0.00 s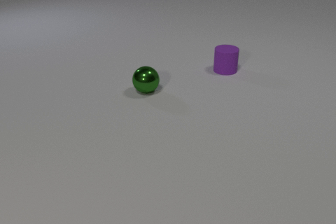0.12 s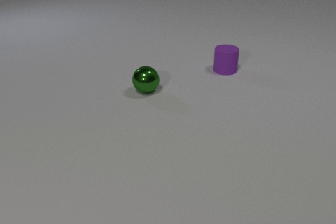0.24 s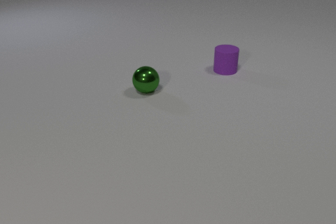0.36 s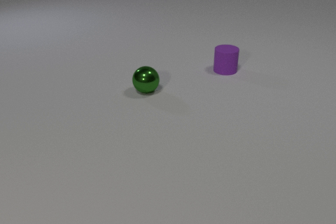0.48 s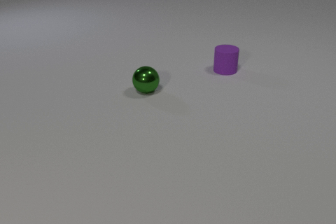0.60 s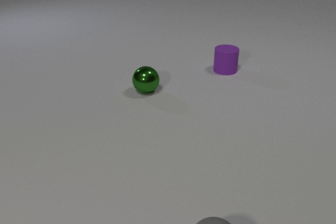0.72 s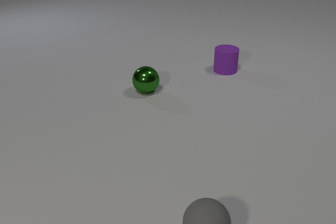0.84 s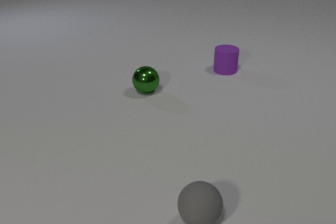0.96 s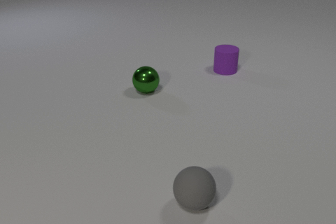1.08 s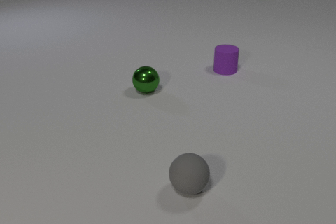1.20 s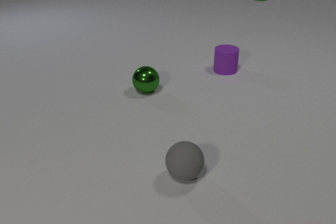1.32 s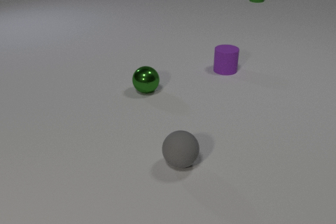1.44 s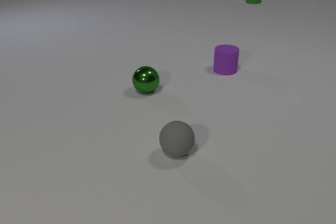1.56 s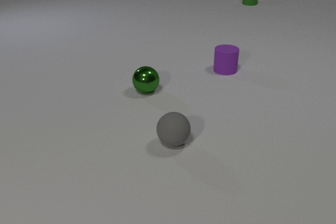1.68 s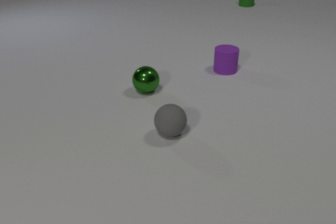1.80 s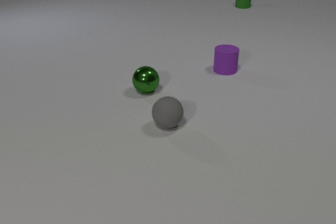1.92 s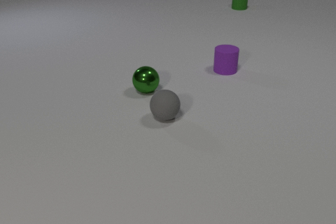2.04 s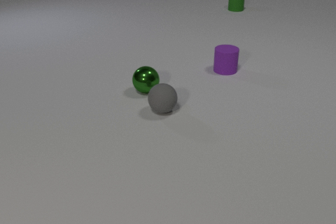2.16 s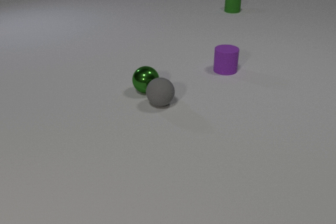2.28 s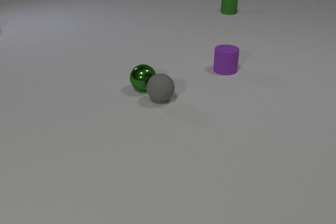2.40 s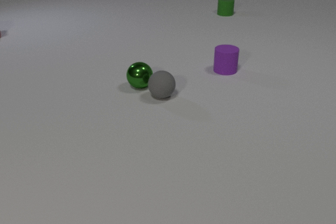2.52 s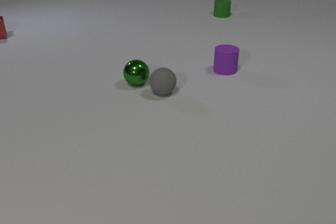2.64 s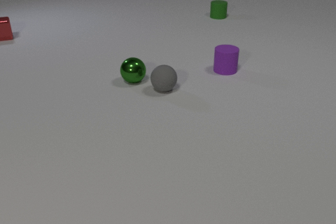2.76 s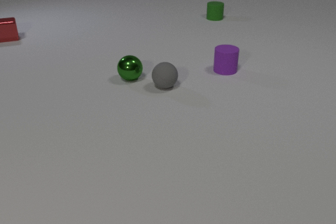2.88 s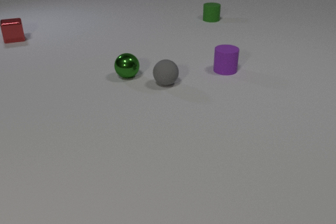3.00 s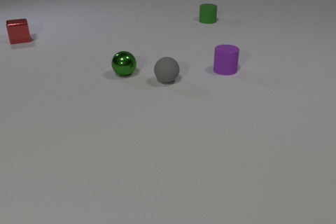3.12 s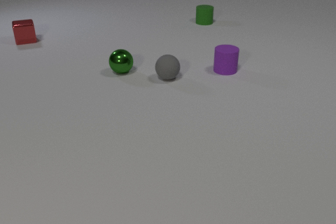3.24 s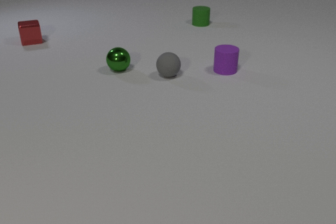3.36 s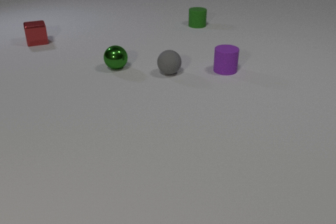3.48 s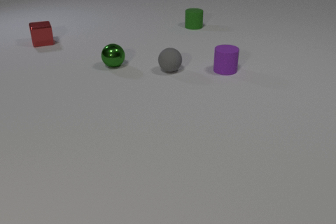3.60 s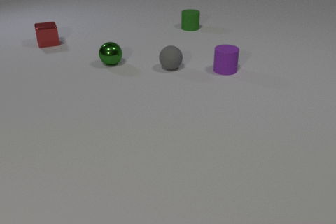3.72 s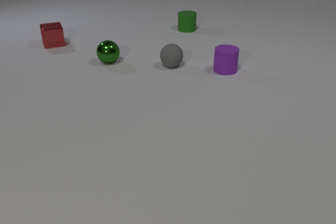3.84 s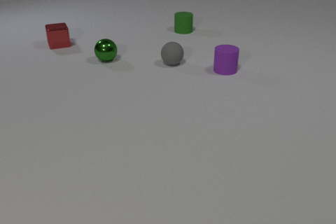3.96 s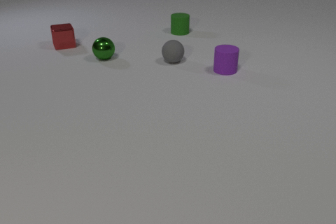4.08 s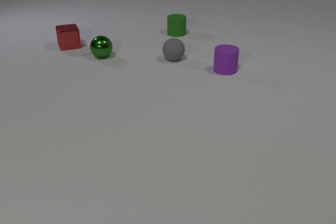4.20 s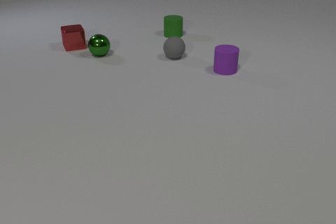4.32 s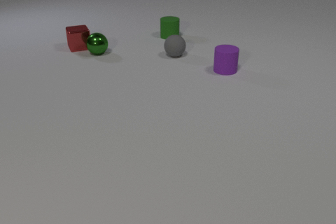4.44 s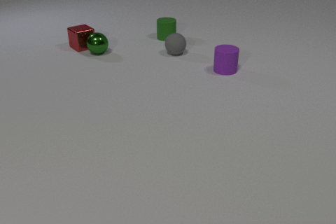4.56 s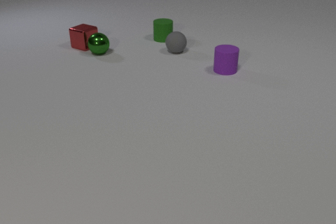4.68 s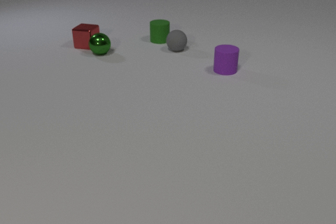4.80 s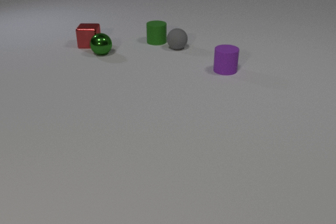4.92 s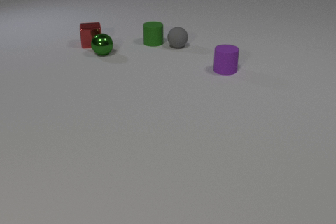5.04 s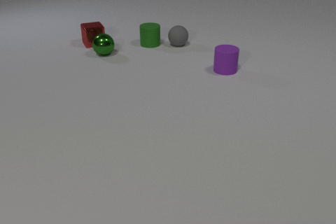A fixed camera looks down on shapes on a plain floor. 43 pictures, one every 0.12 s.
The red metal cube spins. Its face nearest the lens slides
to the right.
The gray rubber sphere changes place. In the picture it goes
away from the camera.
0.00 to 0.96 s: The gray rubber sphere comes in at the bottom edge, rolls away from the camera. The green rubber cylinder comes in at the top edge, slides toward the camera and to the left.
0.96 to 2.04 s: The gray rubber sphere rolls away from the camera. The green rubber cylinder slides toward the camera and to the left.
2.04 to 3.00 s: The gray rubber sphere rolls away from the camera. The green metal sphere rolls away from the camera and to the left. The red metal cube comes in at the left edge, slides to the right and toward the camera. The green rubber cylinder slides toward the camera and to the left. The gray rubber sphere and the green metal sphere collide.
3.00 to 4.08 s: The gray rubber sphere rolls away from the camera. The green metal sphere rolls away from the camera and to the left. The red metal cube slides to the right and toward the camera. The green rubber cylinder slides toward the camera and to the left.
4.08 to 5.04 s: The gray rubber sphere rolls away from the camera. The green metal sphere rolls away from the camera. The red metal cube slides to the right, spins so that its near face slides to the right, counterclockwise seen from above. The green rubber cylinder slides toward the camera and to the left. The green metal sphere and the red metal cube collide.
How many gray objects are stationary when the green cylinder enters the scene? 0.
What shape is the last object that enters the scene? cube.
What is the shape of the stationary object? cylinder.
